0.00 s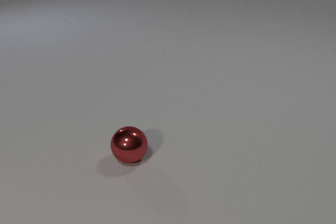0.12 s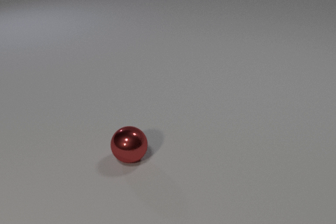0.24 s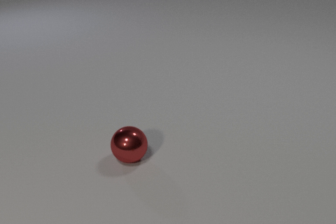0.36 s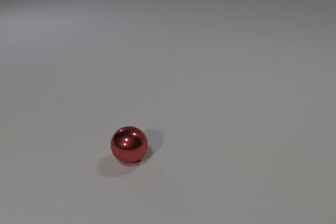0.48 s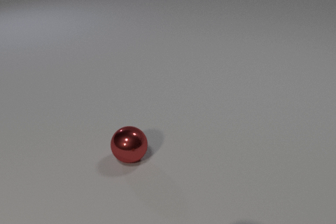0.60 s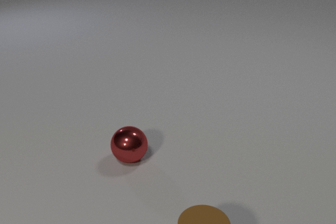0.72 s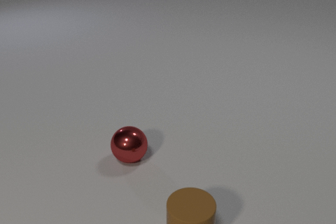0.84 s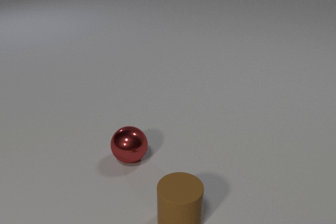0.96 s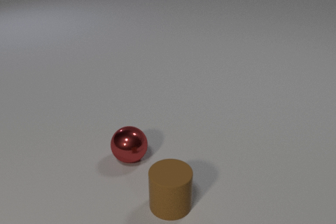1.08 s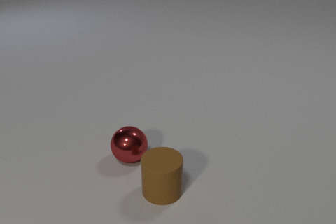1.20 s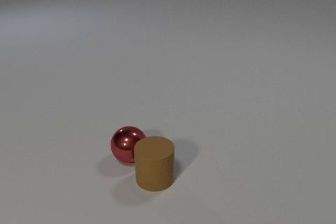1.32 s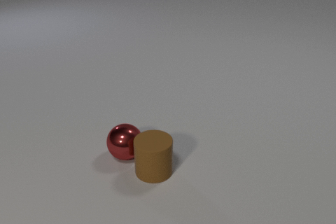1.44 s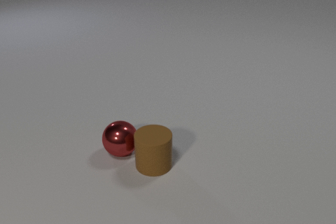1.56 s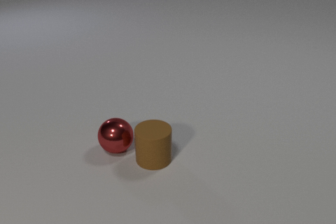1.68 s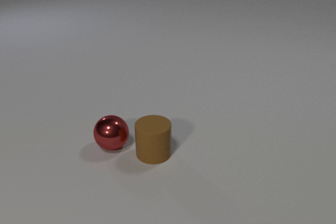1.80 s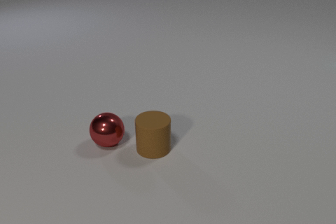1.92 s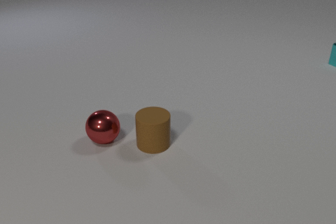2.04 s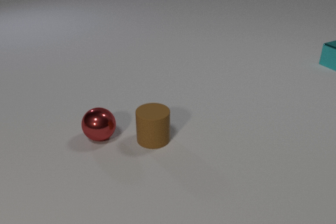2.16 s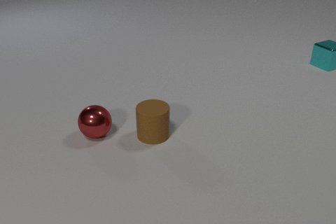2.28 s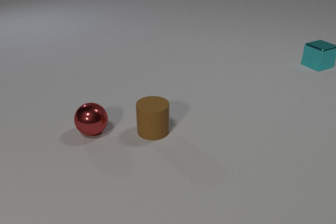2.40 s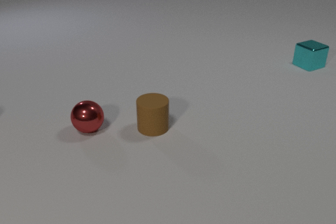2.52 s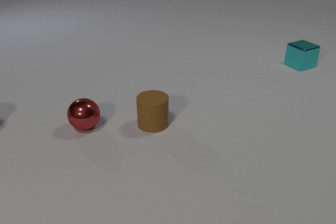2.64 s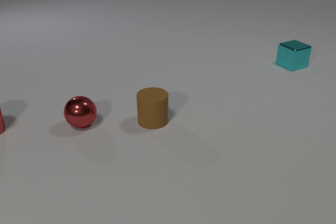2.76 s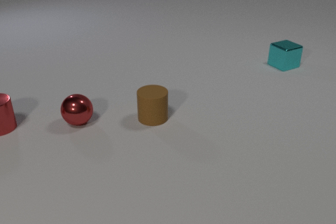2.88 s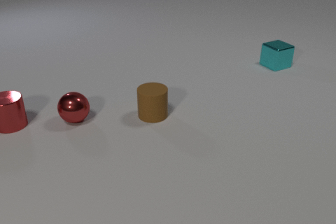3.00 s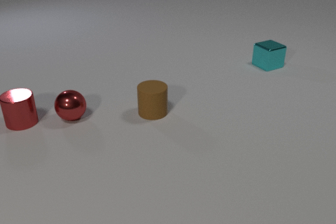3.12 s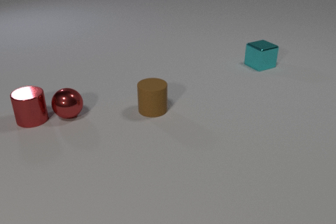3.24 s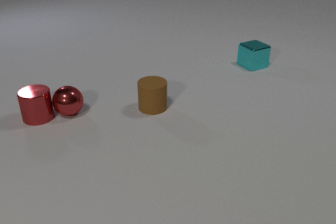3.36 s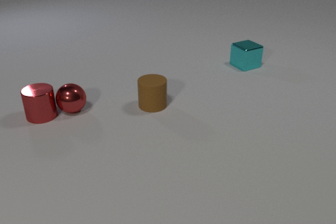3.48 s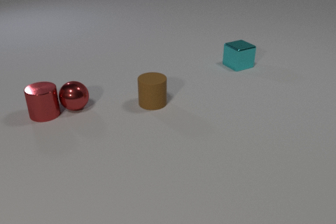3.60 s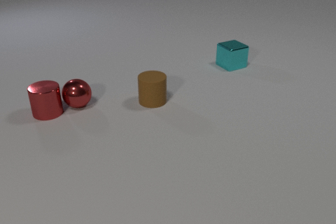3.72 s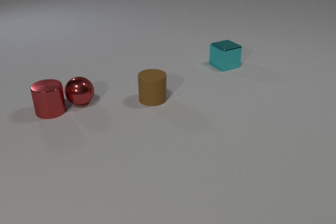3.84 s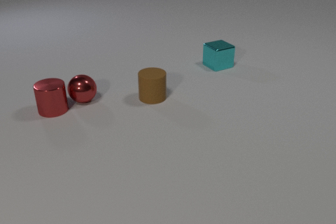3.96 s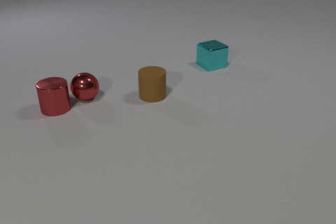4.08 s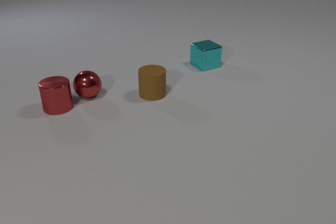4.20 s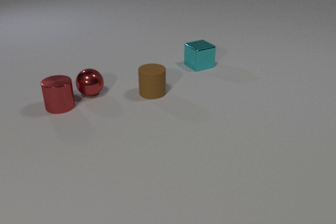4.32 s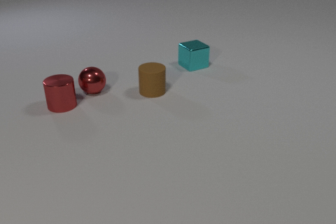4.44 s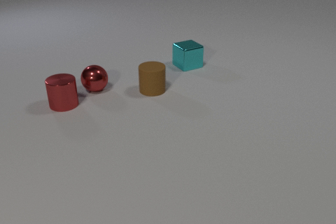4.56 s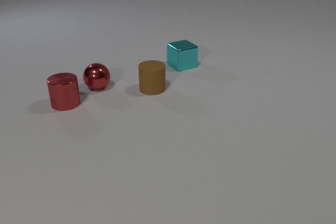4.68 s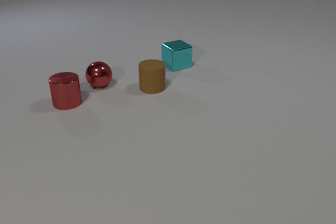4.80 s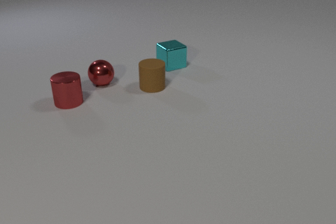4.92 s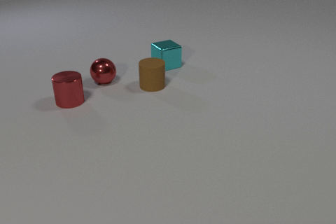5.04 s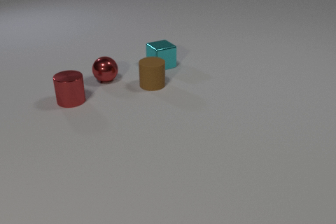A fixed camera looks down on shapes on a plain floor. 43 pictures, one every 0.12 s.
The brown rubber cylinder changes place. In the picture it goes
away from the camera.
The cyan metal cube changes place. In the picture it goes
to the left.
0.00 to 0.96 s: The brown rubber cylinder comes in at the bottom edge, slides away from the camera and to the left.
0.96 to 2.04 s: The brown rubber cylinder slides away from the camera. The red metal sphere rolls away from the camera and to the left. The cyan metal cube comes in at the right edge, slides to the left and toward the camera. The brown rubber cylinder and the red metal sphere collide.
2.04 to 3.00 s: The brown rubber cylinder slides away from the camera. The red metal sphere rolls away from the camera and to the left. The red metal cylinder comes in at the left edge, slides to the right. The cyan metal cube slides to the left.
3.00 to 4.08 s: The brown rubber cylinder slides away from the camera. The red metal sphere rolls away from the camera. The red metal cylinder slides to the right and away from the camera. The cyan metal cube slides to the left. The red metal sphere and the red metal cylinder collide.
4.08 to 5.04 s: The brown rubber cylinder slides away from the camera. The red metal sphere rolls away from the camera and to the right. The red metal cylinder slides to the right and away from the camera. The cyan metal cube slides to the left.
What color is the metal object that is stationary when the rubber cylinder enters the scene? red.
What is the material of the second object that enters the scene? metal.
How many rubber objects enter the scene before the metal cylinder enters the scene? 1.
